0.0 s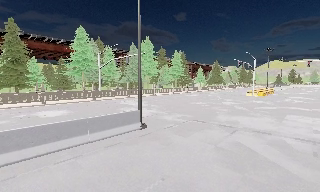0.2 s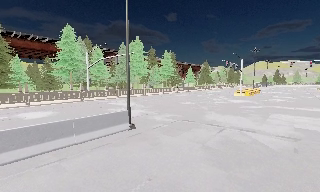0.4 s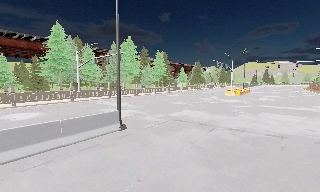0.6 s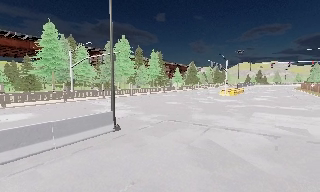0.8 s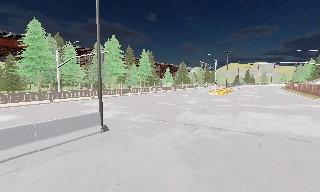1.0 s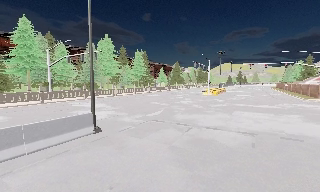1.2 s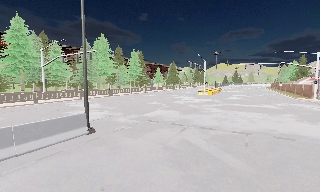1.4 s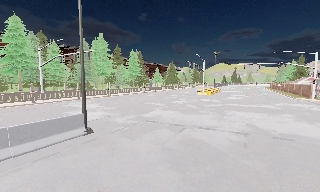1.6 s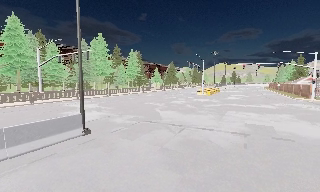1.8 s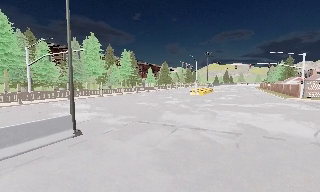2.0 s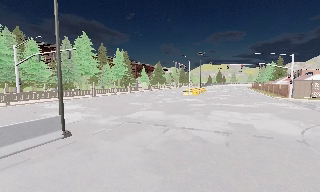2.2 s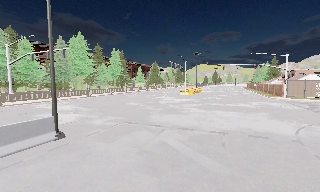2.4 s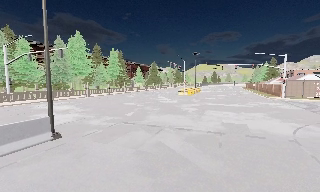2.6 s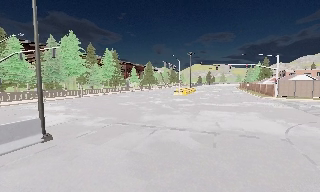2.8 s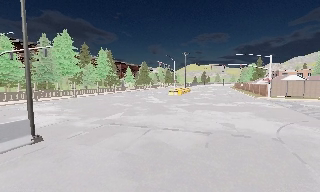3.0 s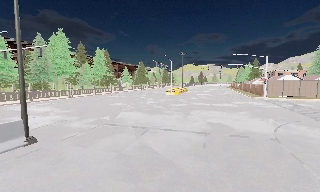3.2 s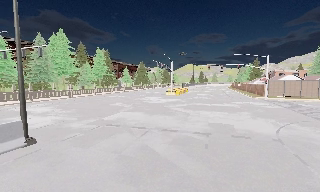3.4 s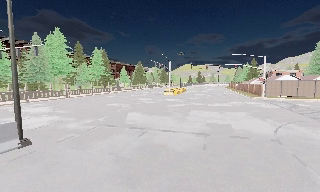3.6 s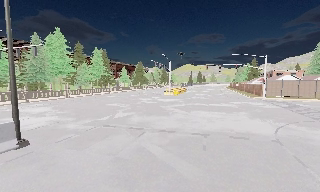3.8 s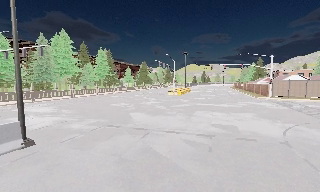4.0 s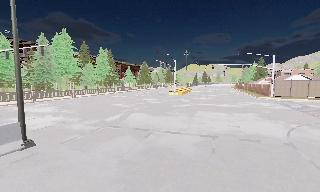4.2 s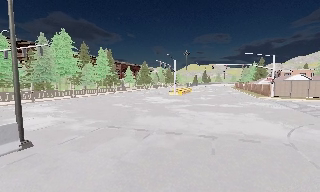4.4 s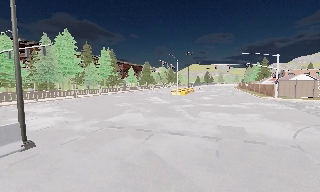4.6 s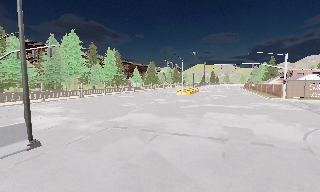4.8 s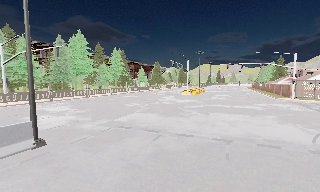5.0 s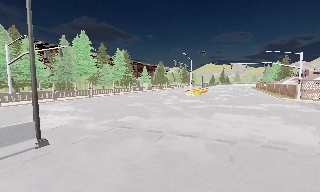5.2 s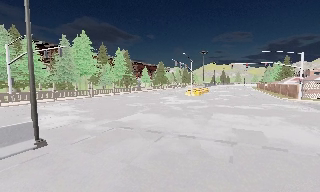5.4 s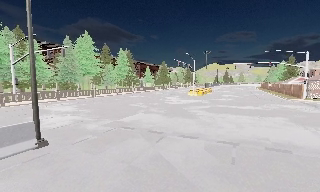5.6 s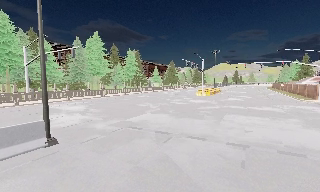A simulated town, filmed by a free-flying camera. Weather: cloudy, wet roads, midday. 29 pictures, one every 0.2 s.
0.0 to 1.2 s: The camera swings to its right by about 15 degrees, and the scene slides to the left. It travels to its right, about 0.5 m, so close, fixed things drift to the left.
1.2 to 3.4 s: The camera swings to its right by about 10 degrees, and the scene slides to the left. It travels forward and to its right, about 1 m, so what stands in front looms larger.
3.4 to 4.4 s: The camera travels forward, about 0.5 m, so what stands in front looms larger.
4.4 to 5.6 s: The camera shifts only a little, or ends up much as it began.
The film runs forward here.
